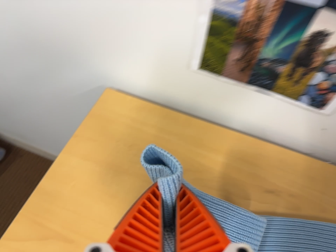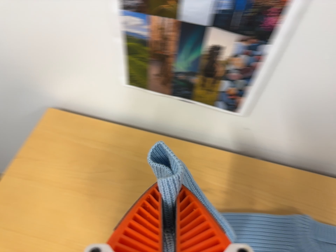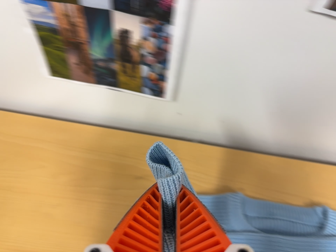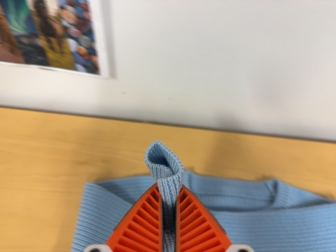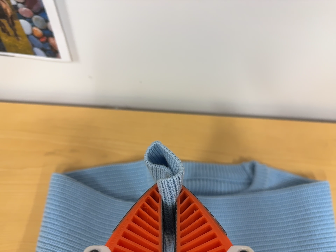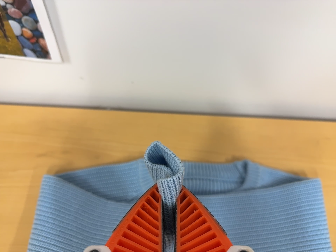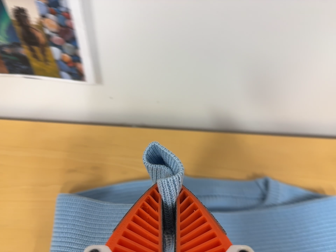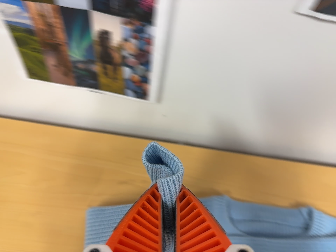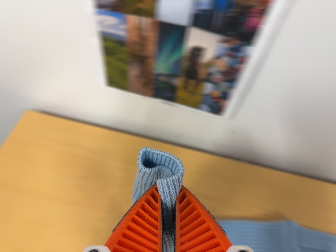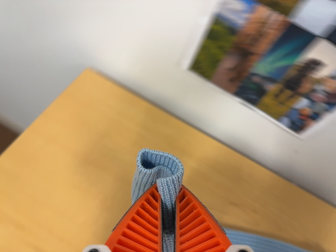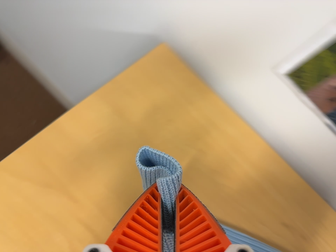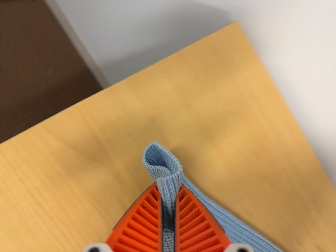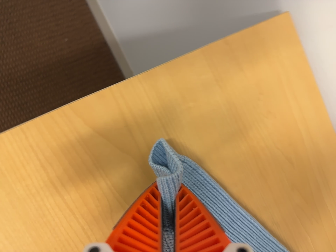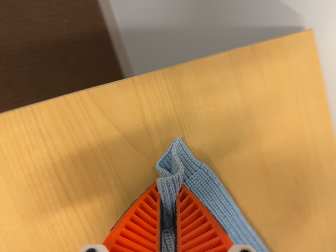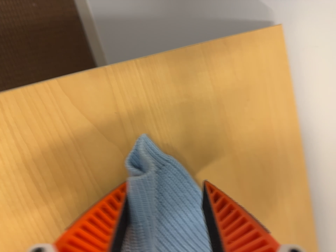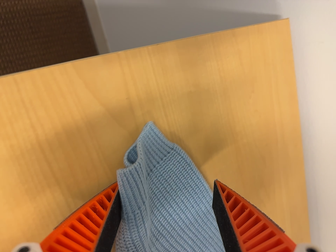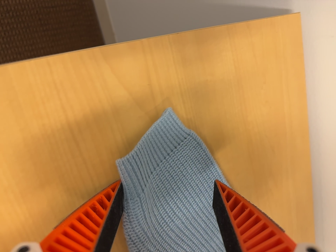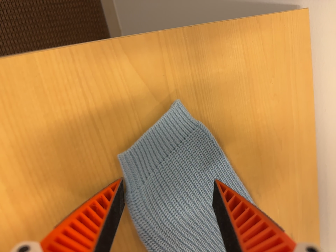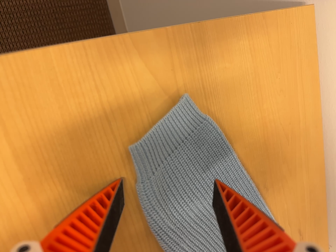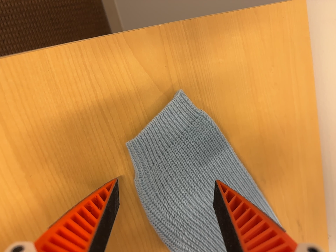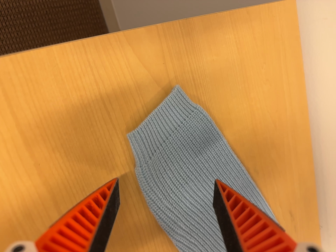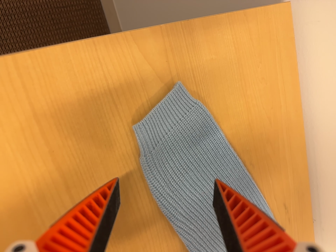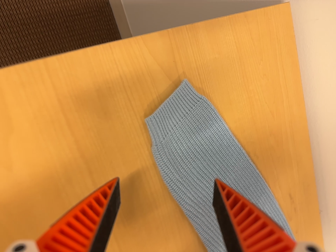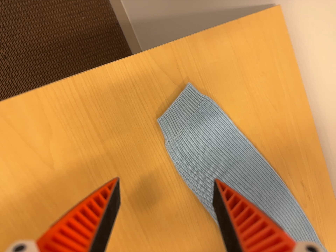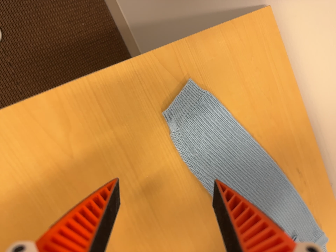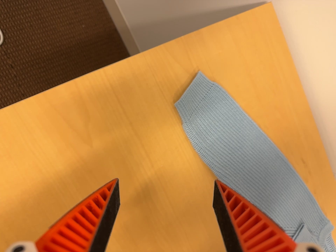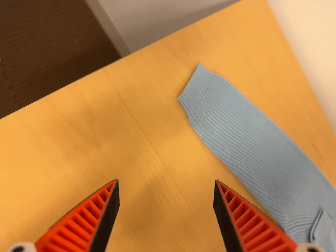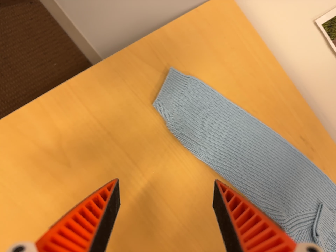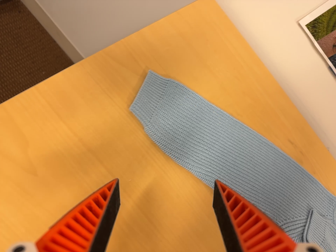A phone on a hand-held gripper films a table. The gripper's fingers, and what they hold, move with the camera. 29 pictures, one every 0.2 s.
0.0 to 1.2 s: The camera pans to its right by about 15 degrees. It travels to its right, about 24 cm, so close, fixed things drift to the left. It rolls about its line of sight by about 15 degrees, and the scene rotates counterclockwise.
1.2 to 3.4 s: The camera travels to its left, about 60 cm, so close, fixed things drift to the right. Its aim tips toward the bottom of its view by about 20 degrees. It rolls about its line of sight by about 75 degrees, and the scene rotates clockwise.
3.4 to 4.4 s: The camera travels backward, about 9 cm, so what stands in front gets smaller.
4.4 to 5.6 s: The camera travels toward the bottom of its view and backward, about 10 cm. Its aim tips toward the top of its view by about 10 degrees. It rolls about its line of sight by about 25 degrees, and the scene rotates counterclockwise.
The film runs backward here.
